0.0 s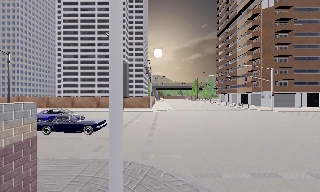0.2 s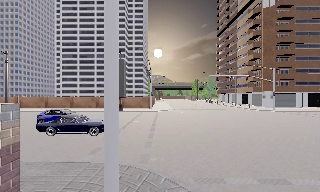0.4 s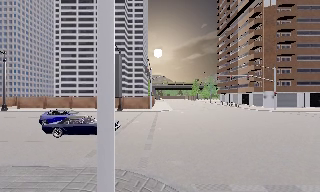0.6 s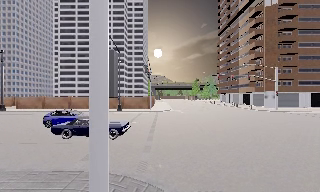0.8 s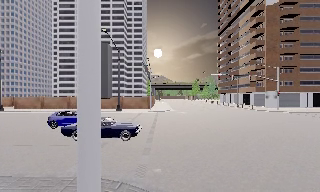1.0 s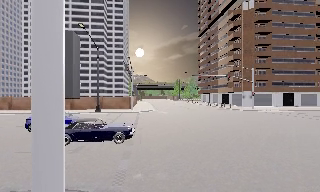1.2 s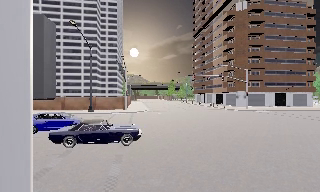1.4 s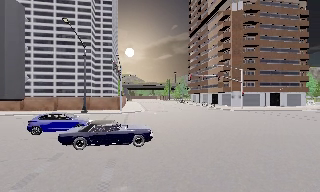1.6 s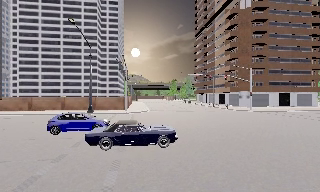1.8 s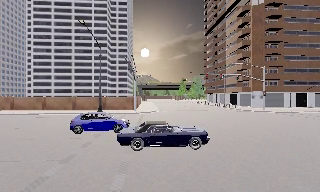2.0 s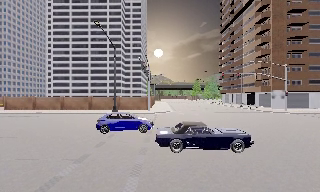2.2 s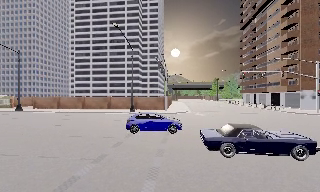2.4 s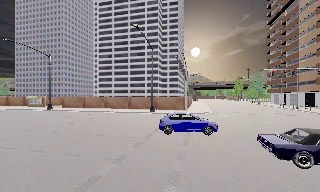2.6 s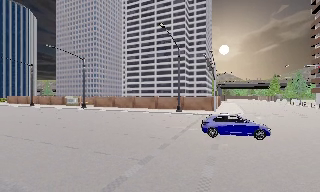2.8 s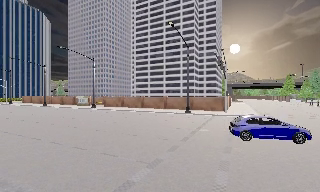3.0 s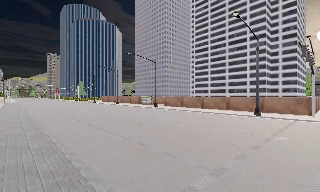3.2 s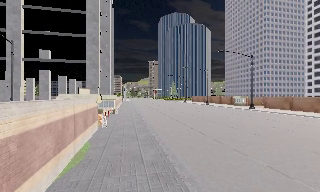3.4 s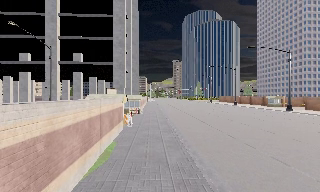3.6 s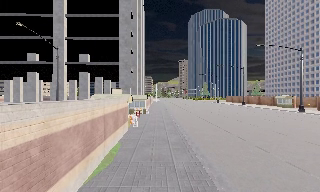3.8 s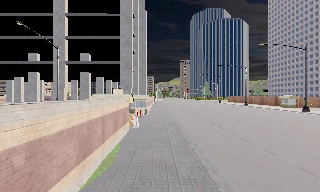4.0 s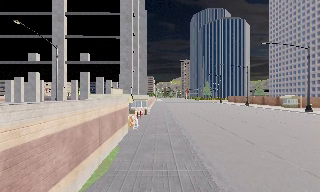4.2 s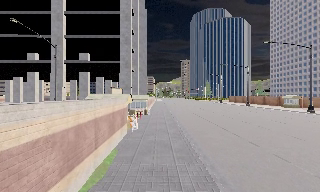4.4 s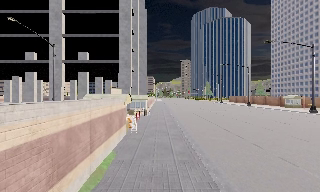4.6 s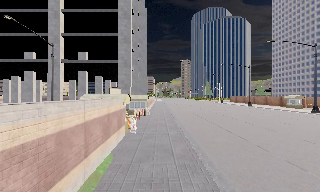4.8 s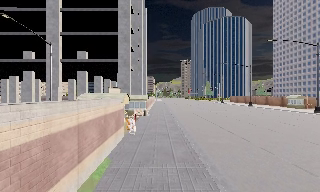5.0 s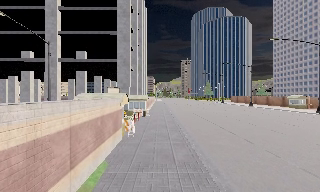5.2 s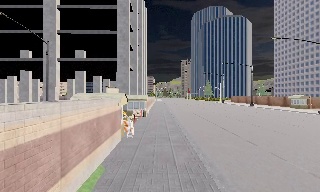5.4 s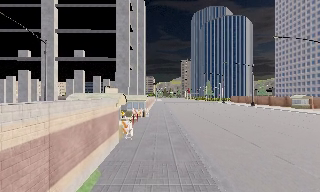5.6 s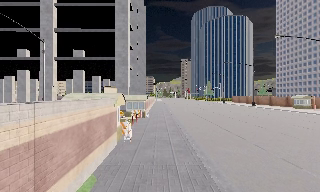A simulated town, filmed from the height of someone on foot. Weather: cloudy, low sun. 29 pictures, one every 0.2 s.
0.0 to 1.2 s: The camera travels forward, about 2 m, so what stands in front looms larger.
1.2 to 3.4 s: The scene slides to the right, as the camera pans about 95 degrees to its left. It travels forward, about 3.5 m.
3.4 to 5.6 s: The camera travels forward, about 4 m, so what stands in front looms larger.
The film runs forward here.
